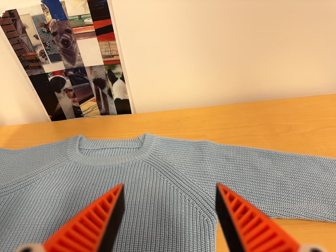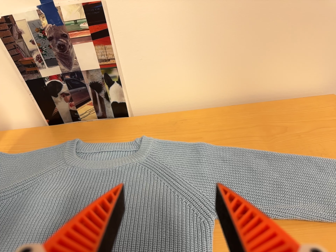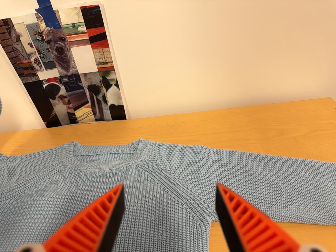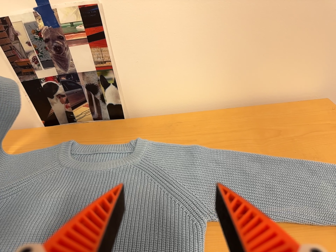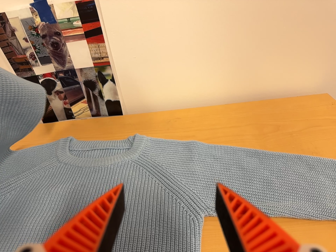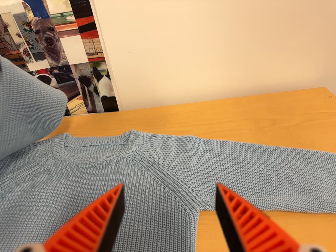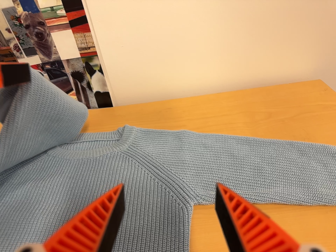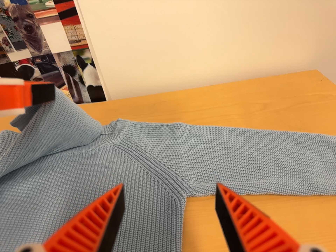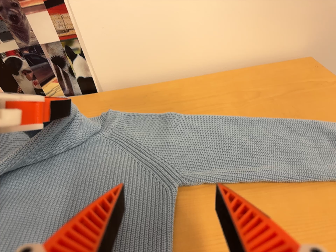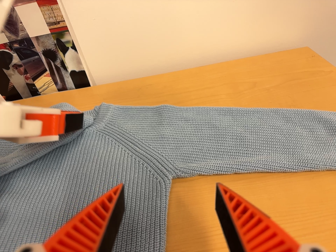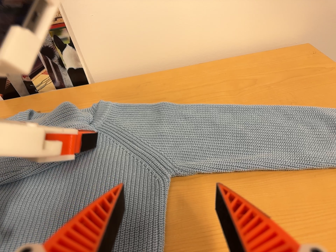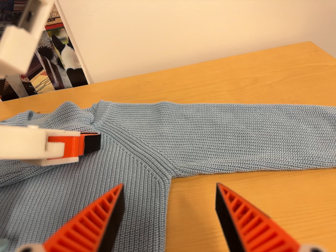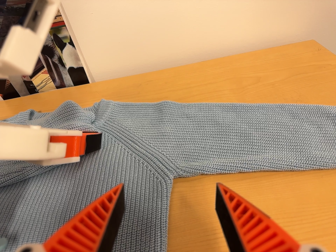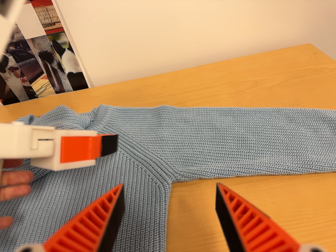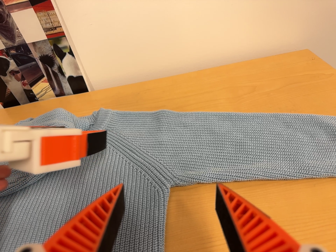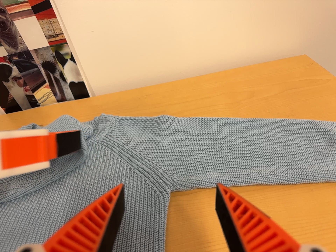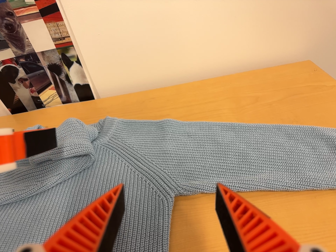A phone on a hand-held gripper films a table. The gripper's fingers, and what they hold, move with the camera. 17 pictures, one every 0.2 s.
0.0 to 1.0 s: The camera shifts only a little, or ends up much as it began.
1.0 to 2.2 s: The camera travels forward and to its right, about 7 cm, so what stands in front looms larger.
2.2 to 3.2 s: The camera shifts only a little, or ends up much as it began.
The film runs forward here.
